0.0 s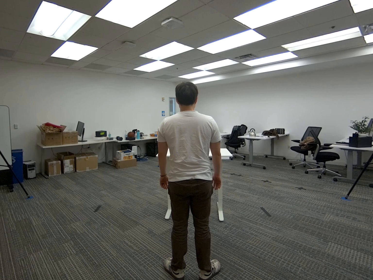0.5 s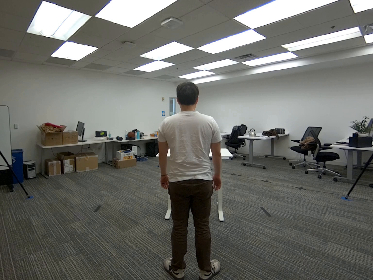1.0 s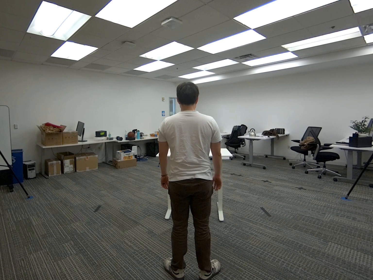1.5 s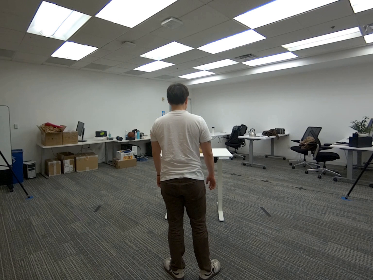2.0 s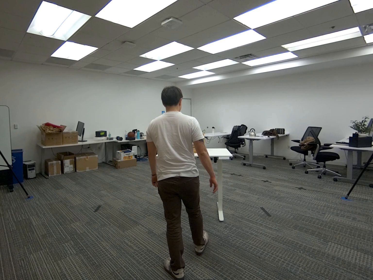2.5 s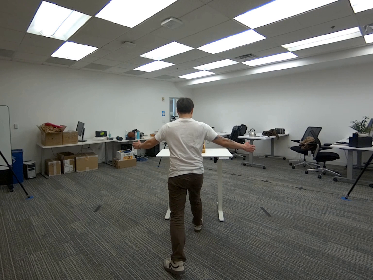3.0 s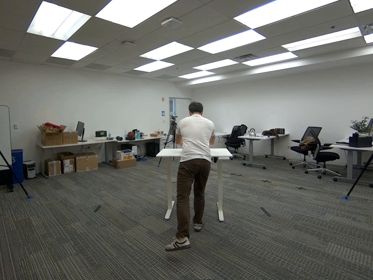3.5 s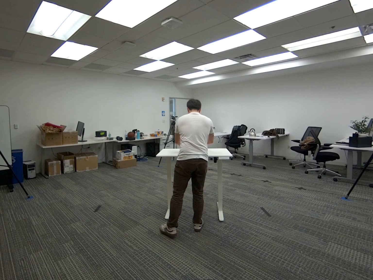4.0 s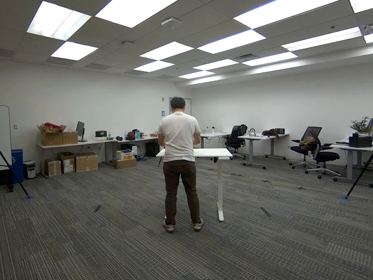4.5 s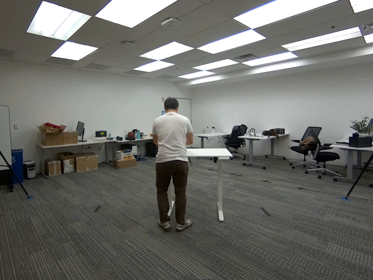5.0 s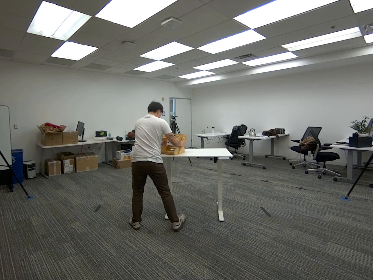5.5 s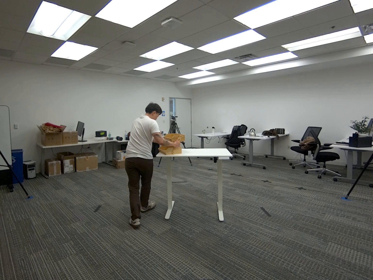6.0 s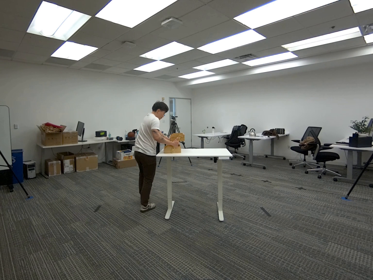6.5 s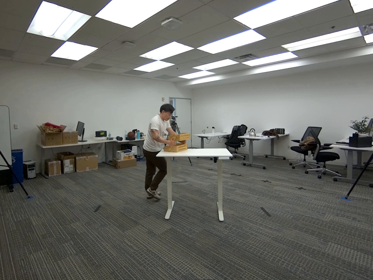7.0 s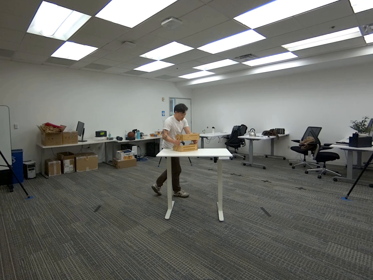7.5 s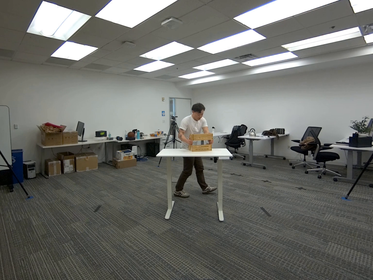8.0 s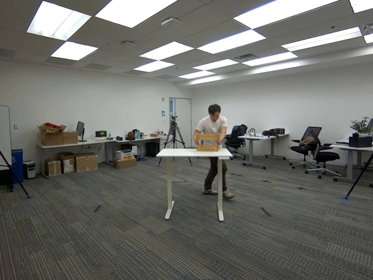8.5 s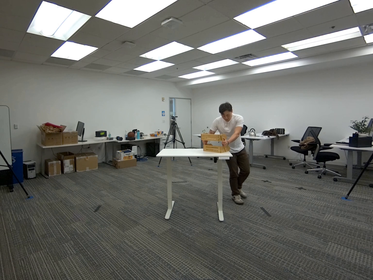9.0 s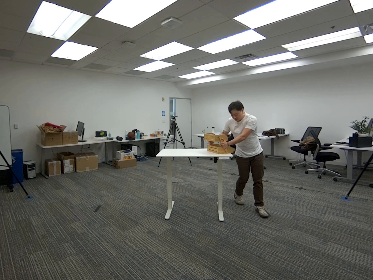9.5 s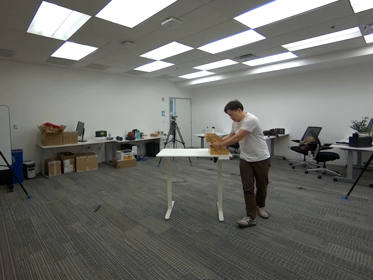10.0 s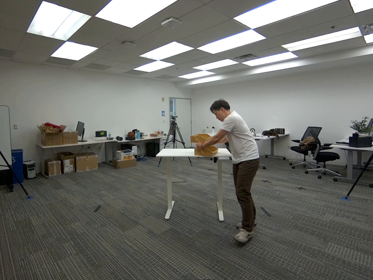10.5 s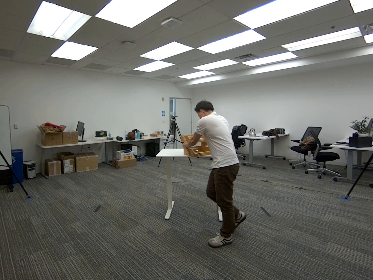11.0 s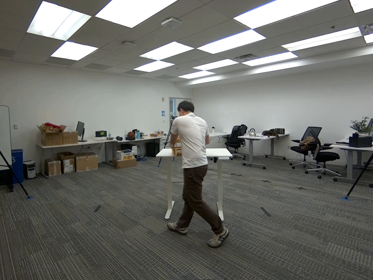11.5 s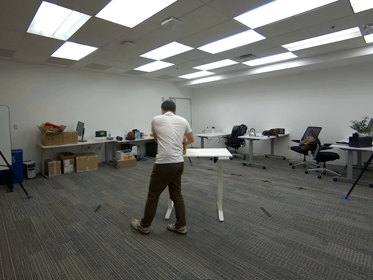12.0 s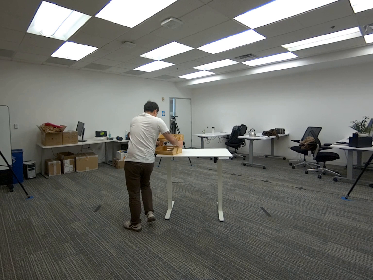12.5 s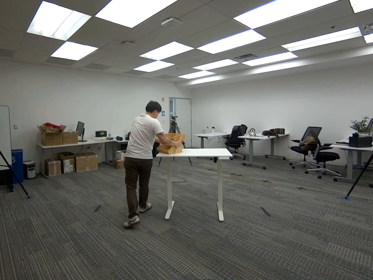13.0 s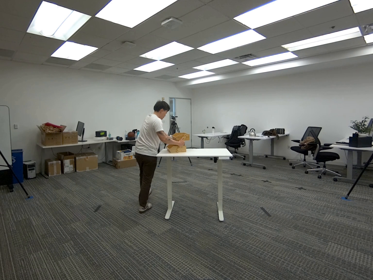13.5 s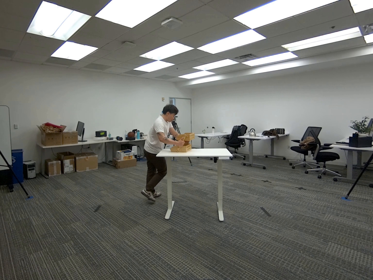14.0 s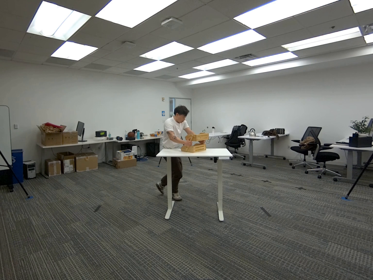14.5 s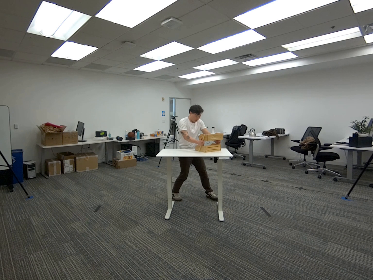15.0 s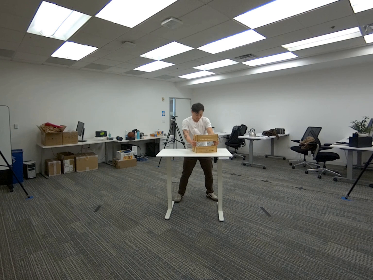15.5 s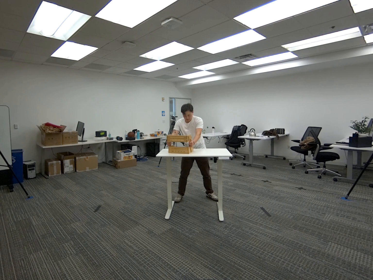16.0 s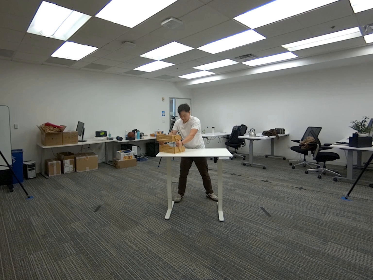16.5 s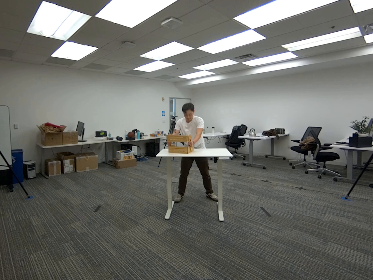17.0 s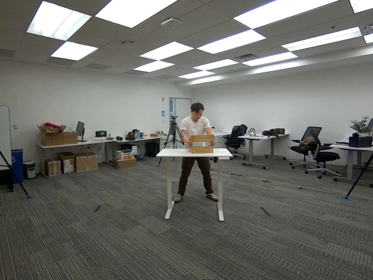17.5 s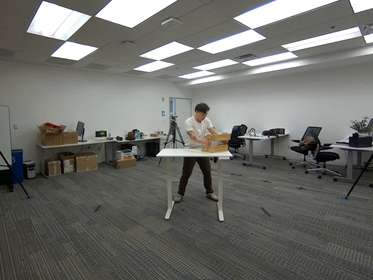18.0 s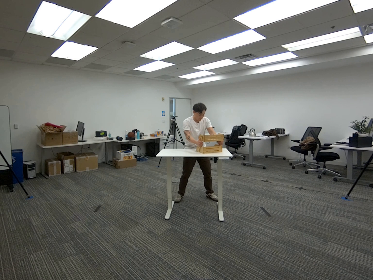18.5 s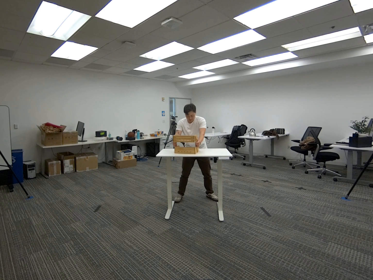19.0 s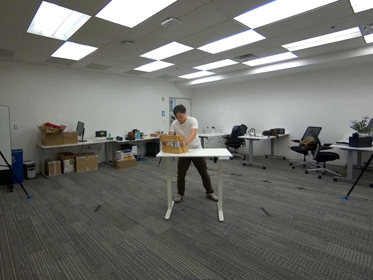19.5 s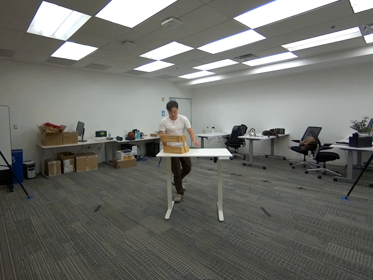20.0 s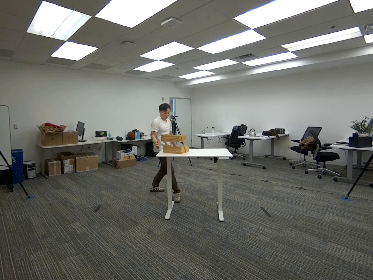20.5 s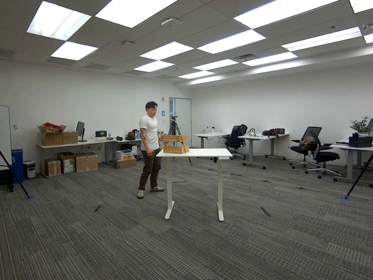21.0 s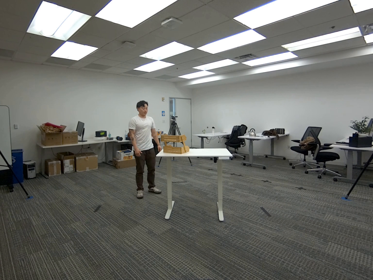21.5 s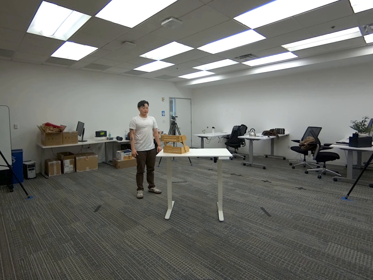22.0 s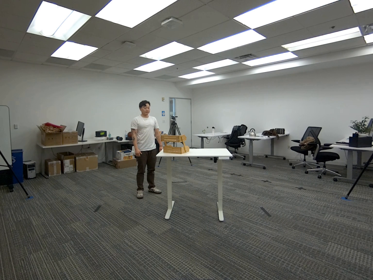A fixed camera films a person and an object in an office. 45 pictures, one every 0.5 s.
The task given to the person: Walk over to the wooden crate on the white desk and slide the wooden crate across the white desk.
